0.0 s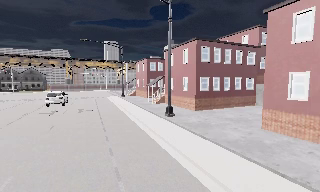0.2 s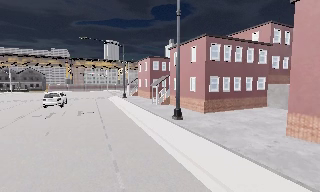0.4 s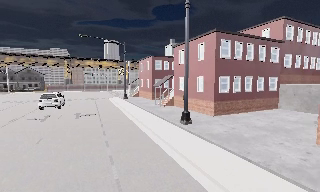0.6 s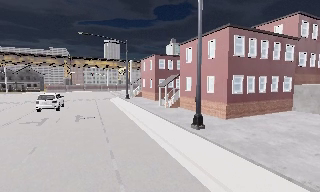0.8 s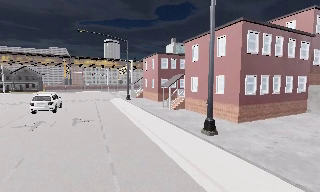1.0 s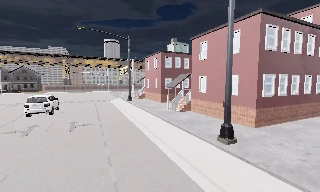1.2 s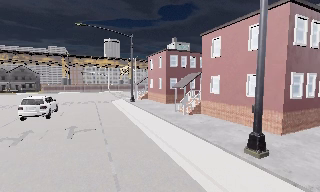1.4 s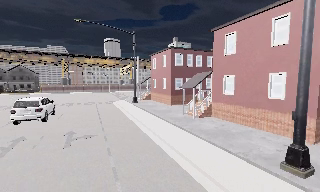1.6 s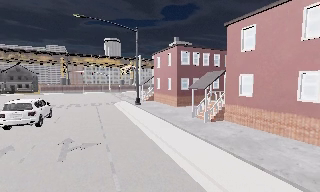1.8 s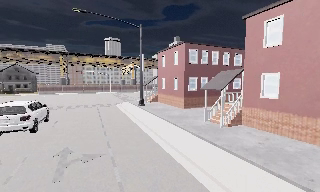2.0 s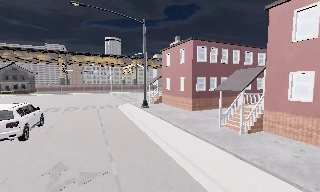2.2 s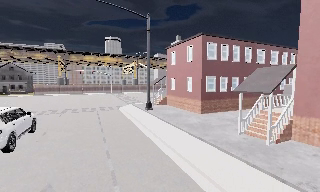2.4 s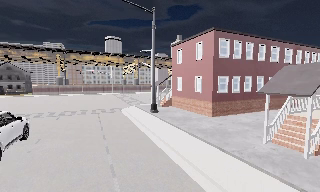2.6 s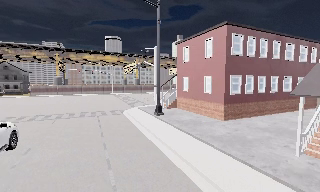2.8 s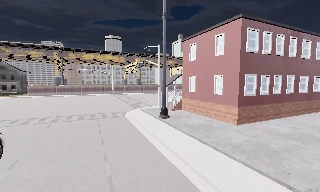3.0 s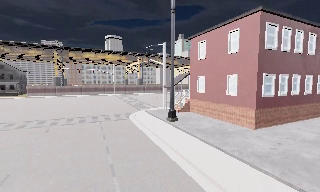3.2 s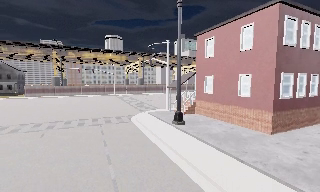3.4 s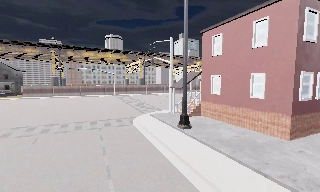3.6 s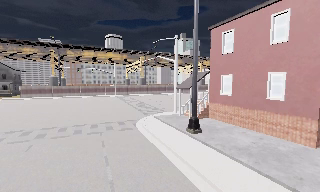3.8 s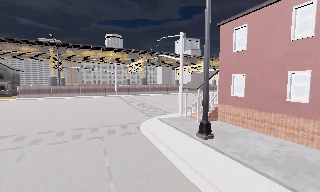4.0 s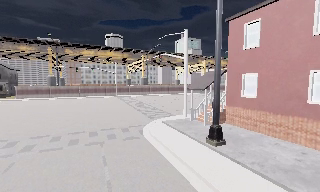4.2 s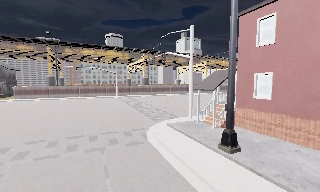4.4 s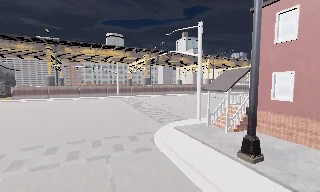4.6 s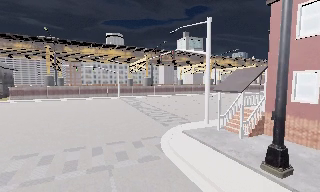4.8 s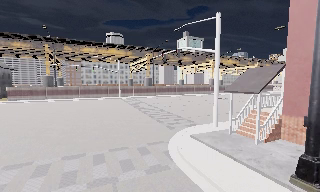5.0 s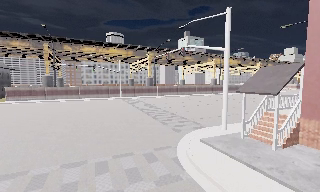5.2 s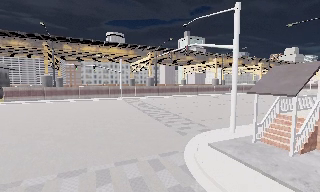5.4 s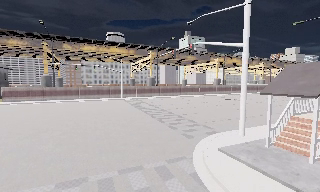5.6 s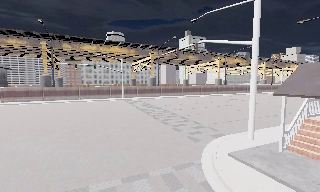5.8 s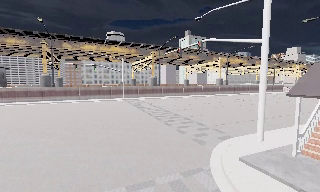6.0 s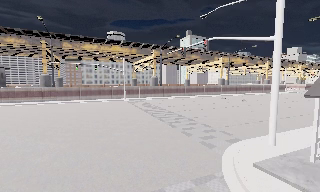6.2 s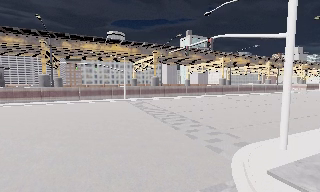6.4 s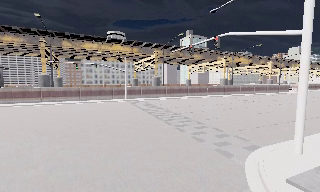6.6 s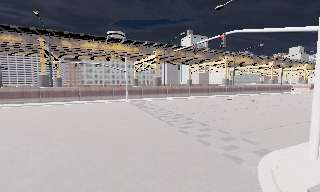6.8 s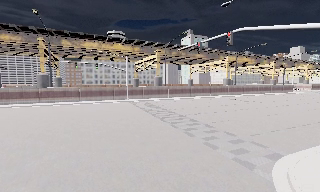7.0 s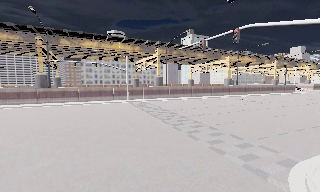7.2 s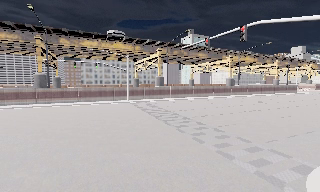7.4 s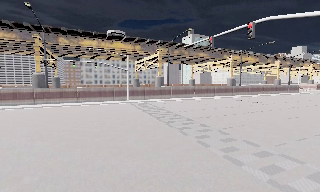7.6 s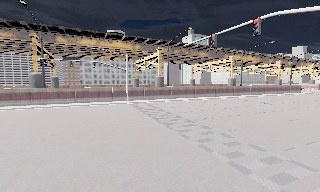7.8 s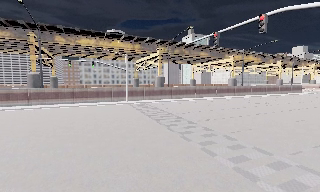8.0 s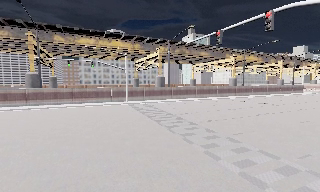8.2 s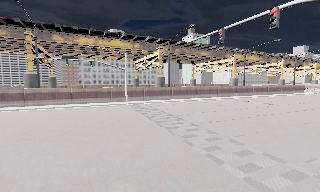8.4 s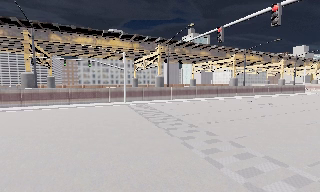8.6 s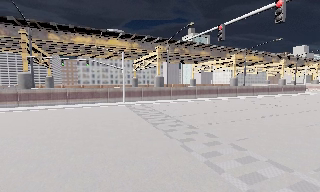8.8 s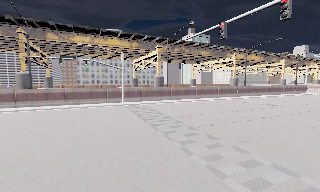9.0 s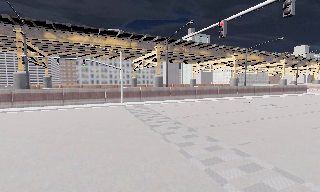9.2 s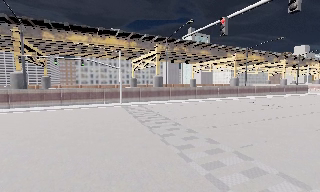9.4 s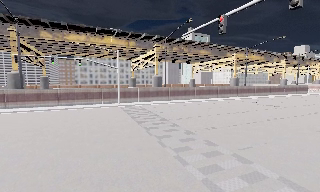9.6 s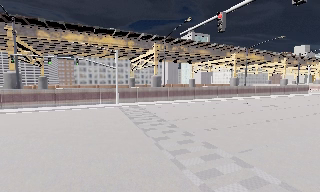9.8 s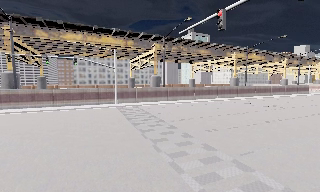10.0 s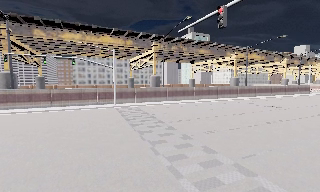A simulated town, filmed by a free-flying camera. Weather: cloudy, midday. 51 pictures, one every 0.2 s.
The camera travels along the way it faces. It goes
forward.
0.0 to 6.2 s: The camera travels forward and to its left, about 35 m, so what stands in front looms larger. It loses speed.
6.2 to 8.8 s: The camera travels forward, about 6 m, so what stands in front looms larger.
8.8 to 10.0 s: The camera travels forward and to its right, about 2 m, so what stands in front looms larger.
The film runs forward here.
